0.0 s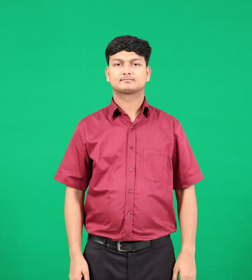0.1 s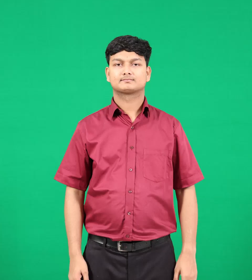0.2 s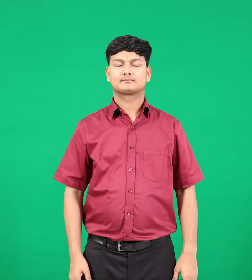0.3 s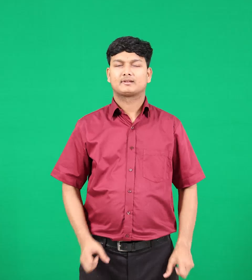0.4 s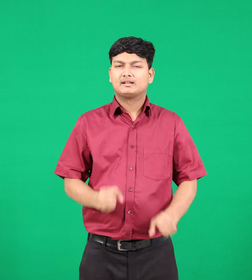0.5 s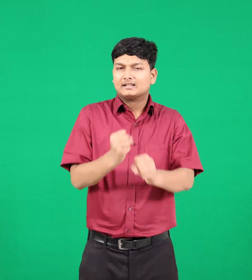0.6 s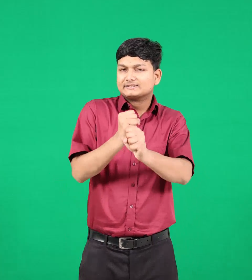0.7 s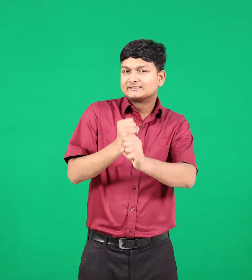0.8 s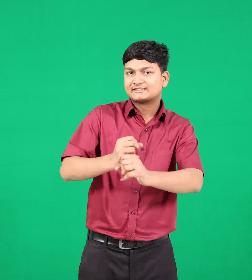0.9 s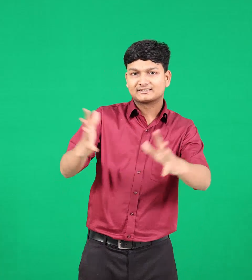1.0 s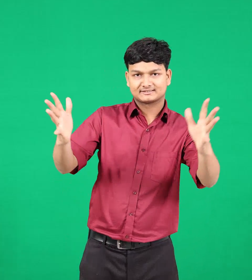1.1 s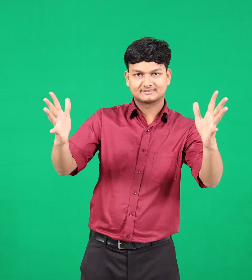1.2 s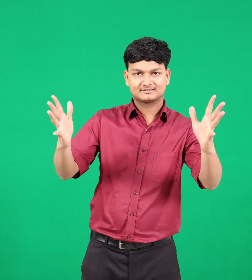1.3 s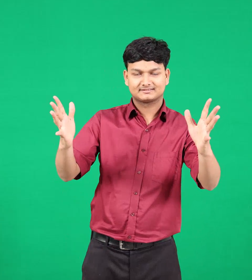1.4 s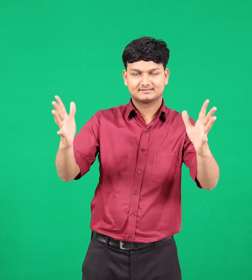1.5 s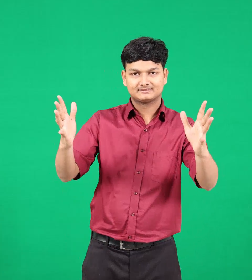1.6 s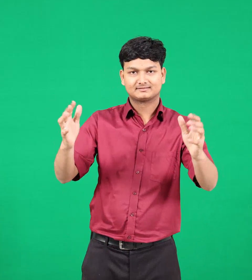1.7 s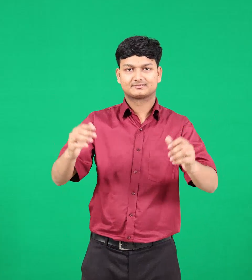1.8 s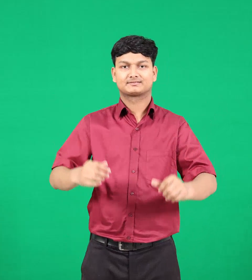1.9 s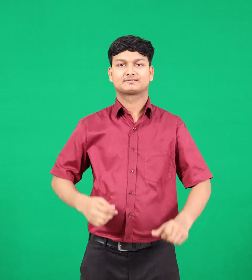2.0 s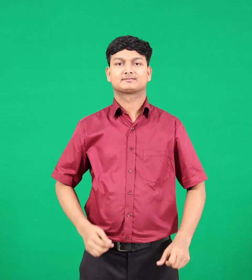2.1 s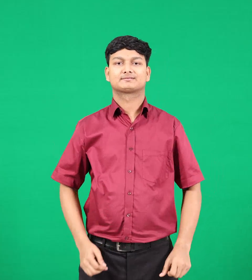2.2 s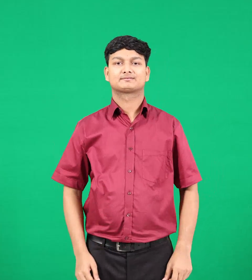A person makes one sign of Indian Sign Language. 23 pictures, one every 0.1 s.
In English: general
